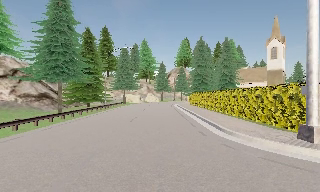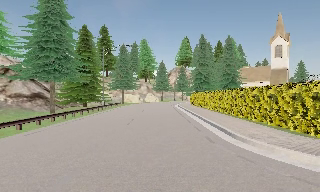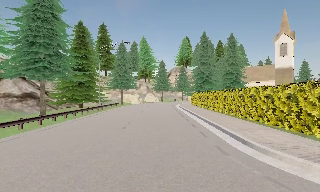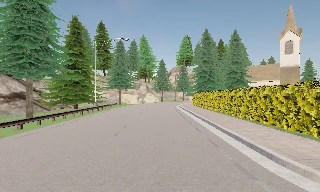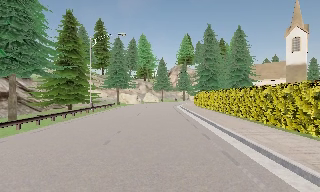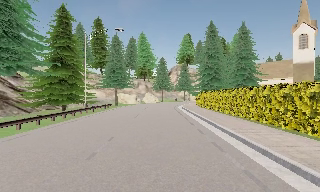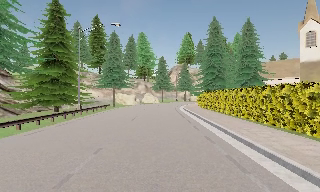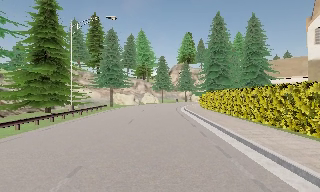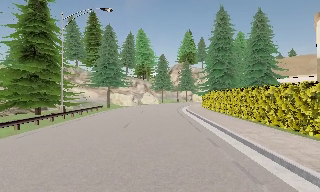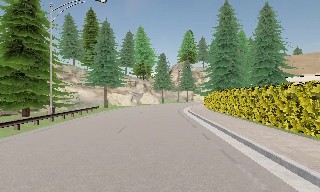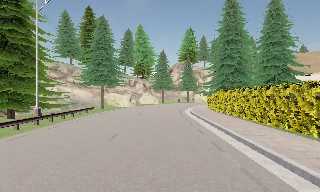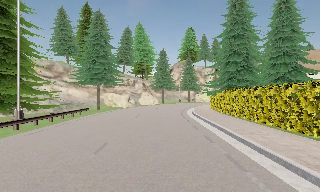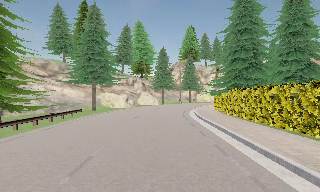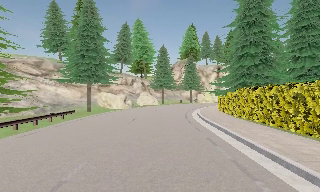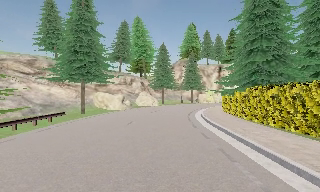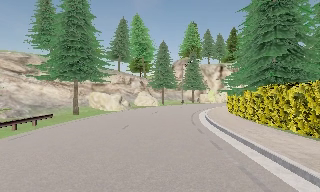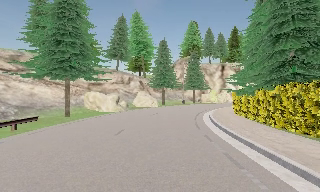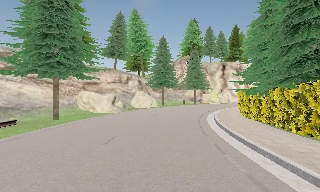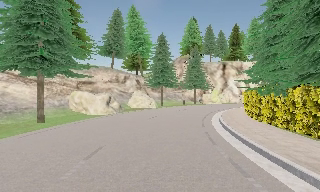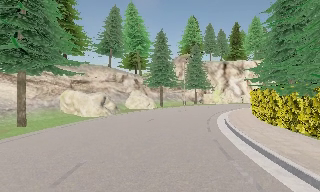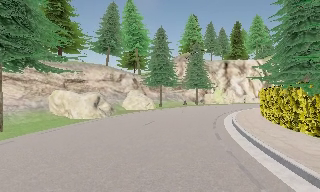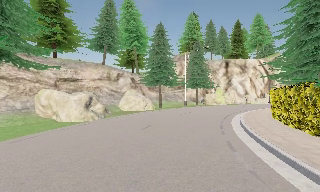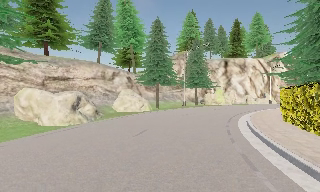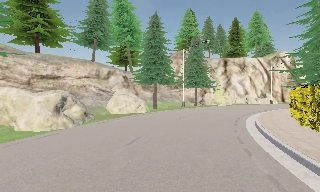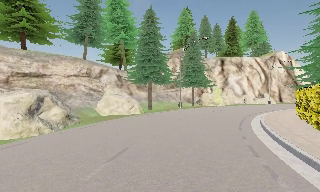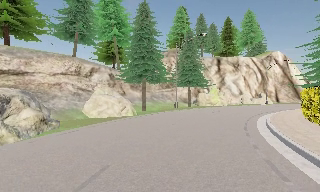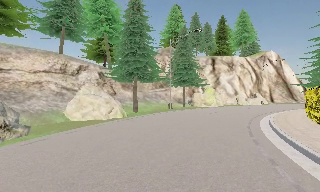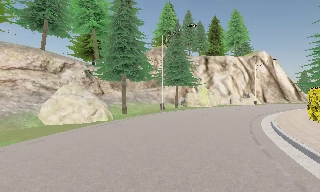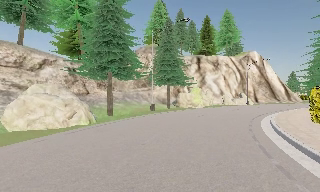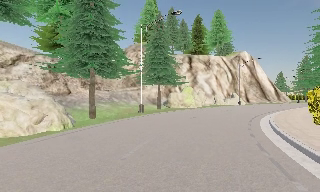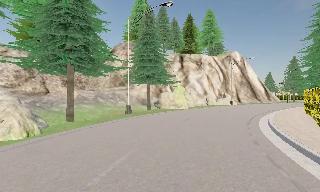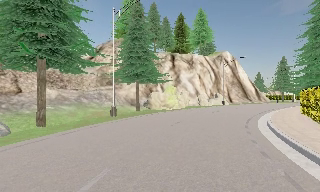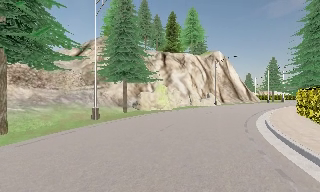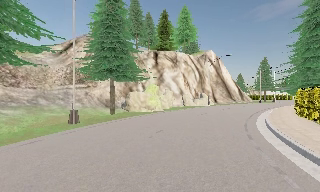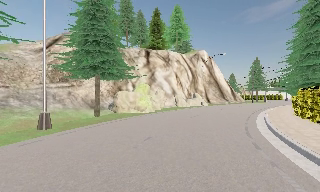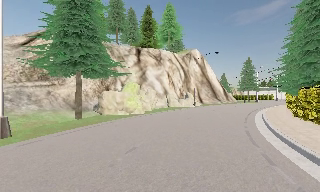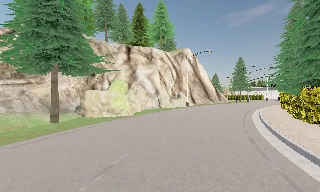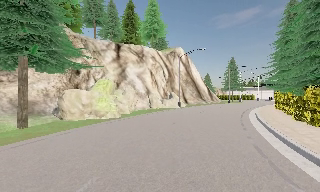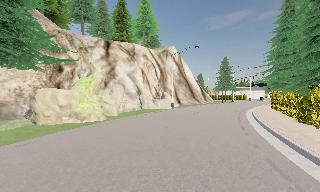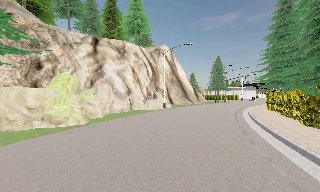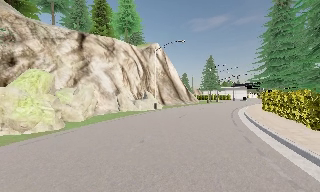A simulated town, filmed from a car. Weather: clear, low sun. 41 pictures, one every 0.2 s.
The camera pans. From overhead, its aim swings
clockwise.
The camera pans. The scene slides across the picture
to the left.
0.0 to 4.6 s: The camera travels forward, about 25 m, so what stands in front looms larger.
4.6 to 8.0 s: The camera swings to its right by about 45 degrees, and the scene slides to the left. It travels forward, about 20 m.
The film runs forward here.
